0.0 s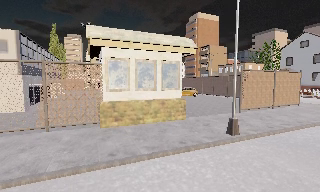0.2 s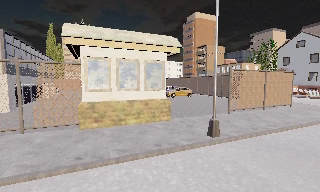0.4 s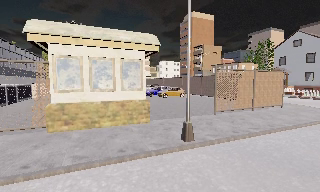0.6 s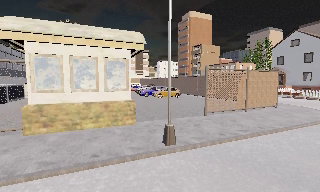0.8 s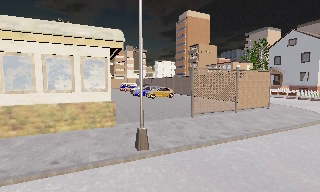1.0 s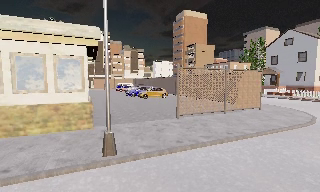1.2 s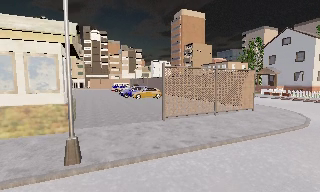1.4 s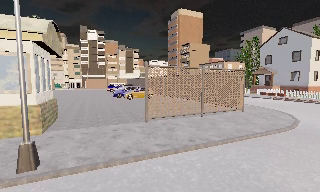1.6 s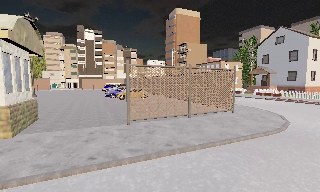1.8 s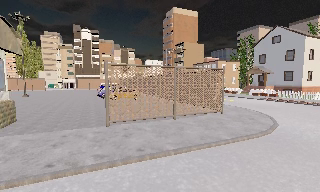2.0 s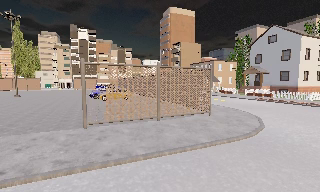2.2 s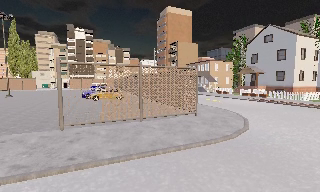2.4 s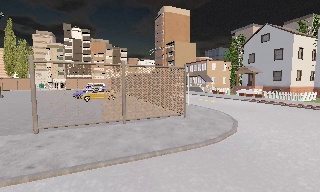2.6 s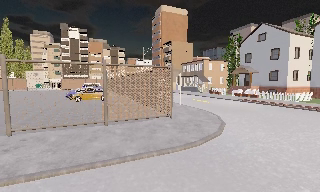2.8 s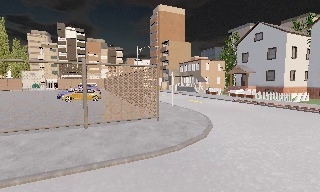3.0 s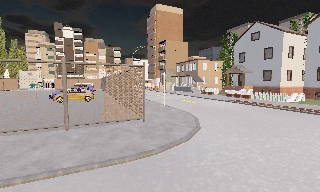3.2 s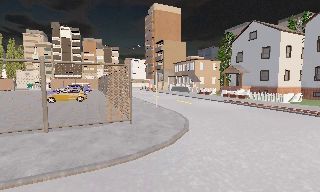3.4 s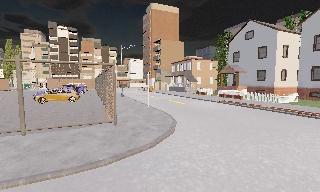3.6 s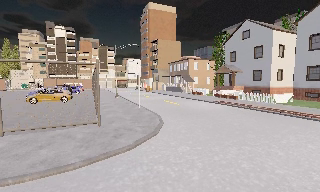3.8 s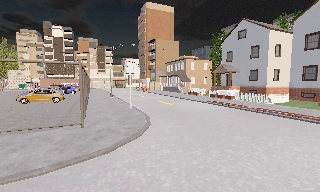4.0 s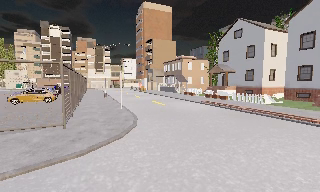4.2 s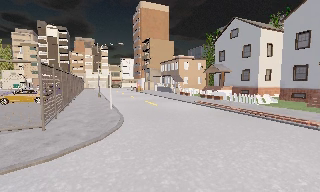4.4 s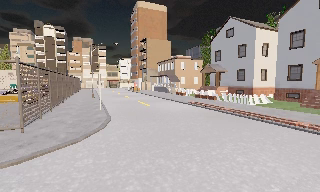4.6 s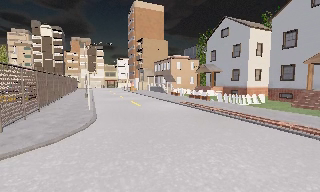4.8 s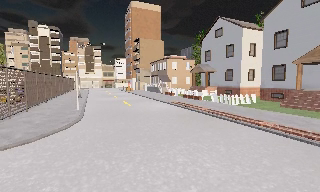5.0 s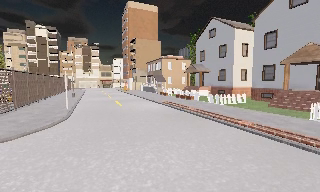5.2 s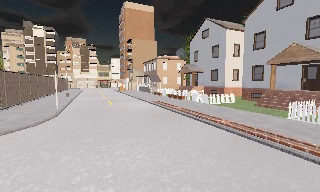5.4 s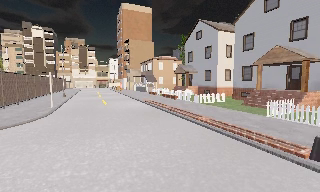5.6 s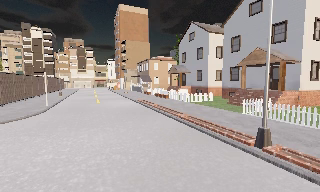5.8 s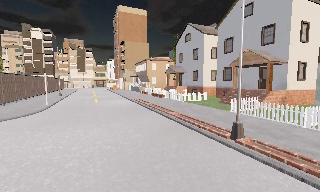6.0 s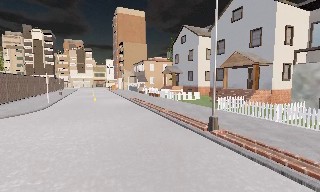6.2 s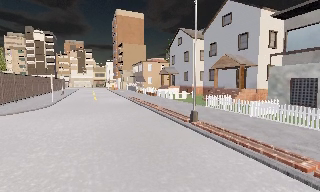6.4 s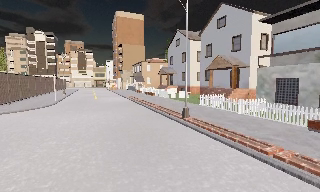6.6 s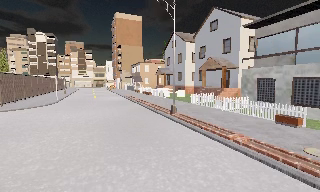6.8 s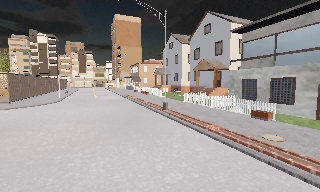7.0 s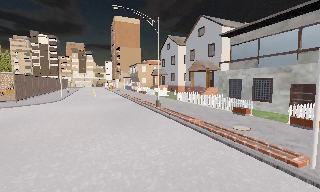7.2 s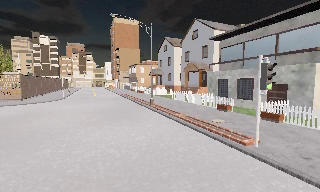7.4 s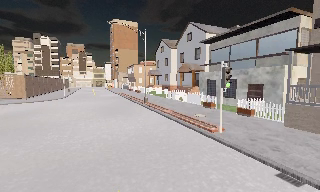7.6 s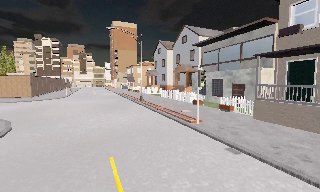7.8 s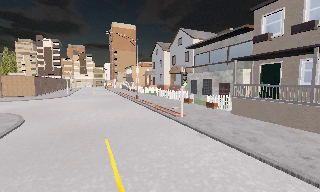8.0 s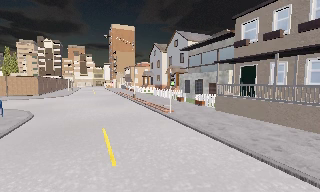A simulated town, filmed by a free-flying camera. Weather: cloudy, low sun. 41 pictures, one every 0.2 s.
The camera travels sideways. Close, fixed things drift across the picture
to the left.
0.0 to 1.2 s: The camera travels to its right and forward, about 6 m, so close, fixed things drift to the left.
1.2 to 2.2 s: The camera travels to its right, about 5 m, so close, fixed things drift to the left.
2.2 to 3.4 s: The camera travels to its right and forward, about 5 m, so close, fixed things drift to the left.
3.4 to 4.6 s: The camera travels to its right, about 5 m, so close, fixed things drift to the left.
4.6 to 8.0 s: The camera travels backward and to its right, about 20 m, so what stands in front gets smaller.
The film runs backward here.
